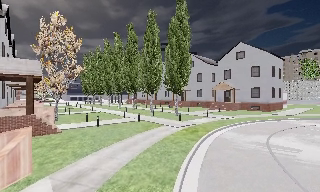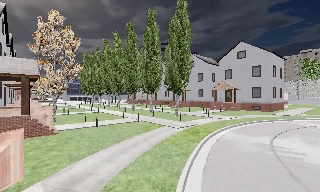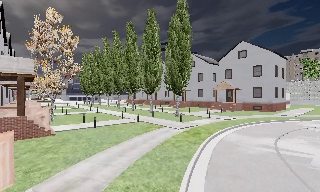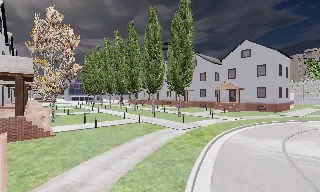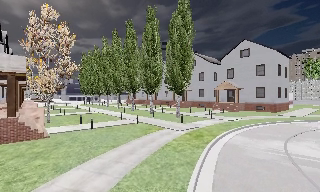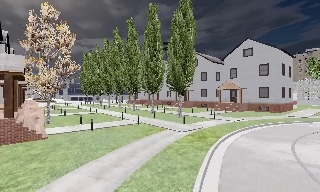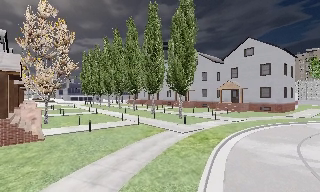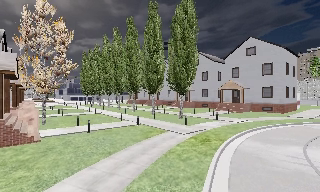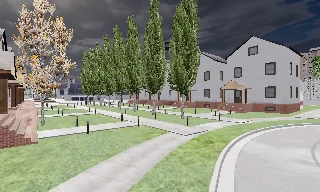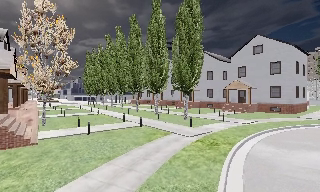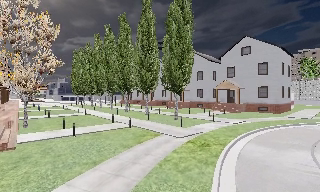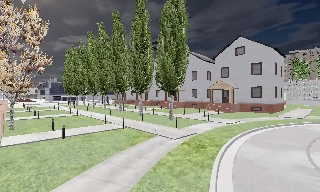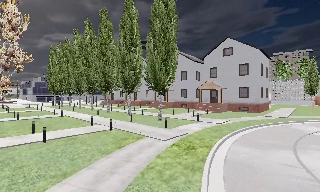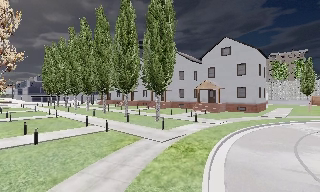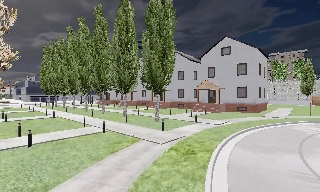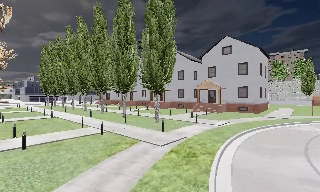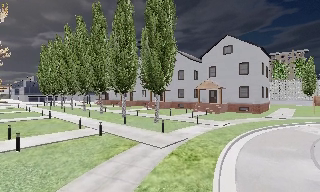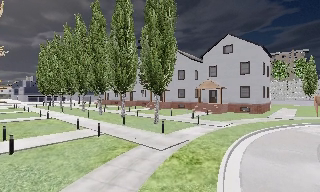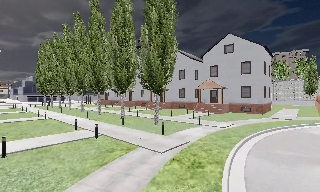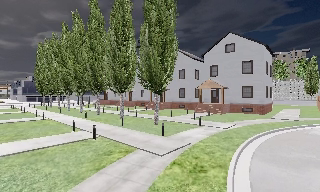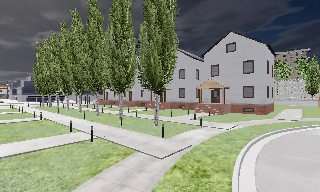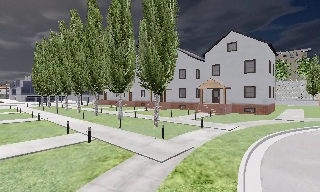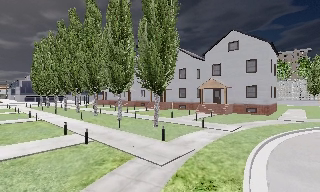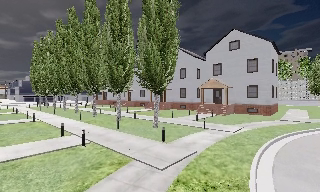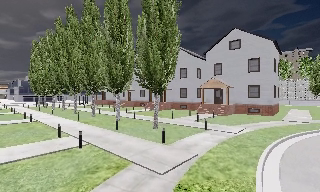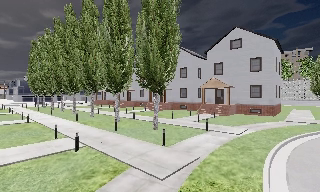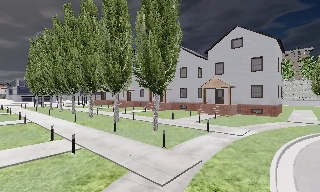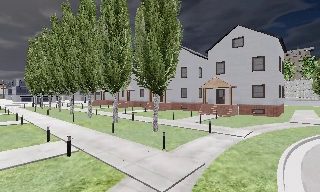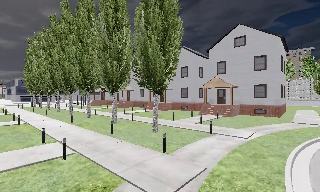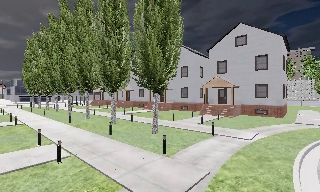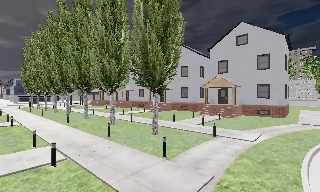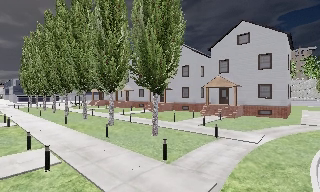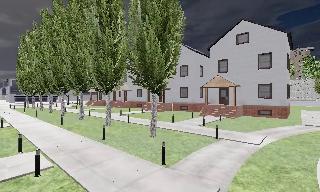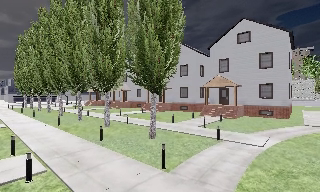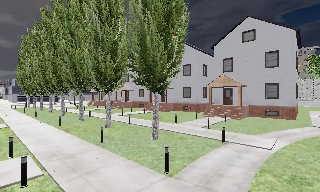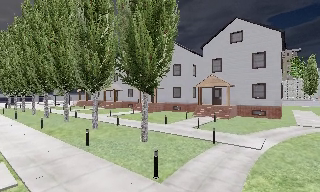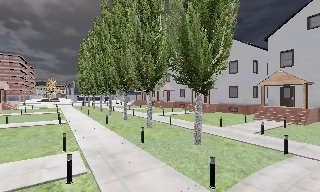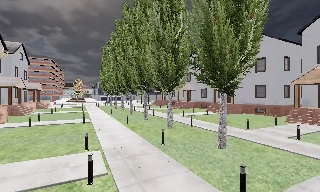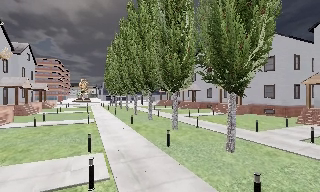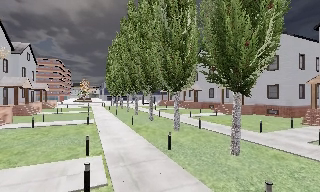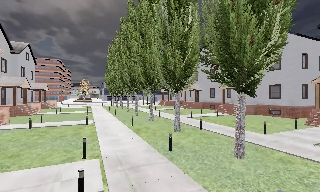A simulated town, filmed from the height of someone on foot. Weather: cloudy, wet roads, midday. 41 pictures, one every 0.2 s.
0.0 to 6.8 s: The camera travels forward, about 11 m, so what stands in front looms larger.
6.8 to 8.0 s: The scene slides to the right, as the camera pans about 25 degrees to its left. It travels forward, about 2 m, so what stands in front looms larger.
The film runs forward here.
